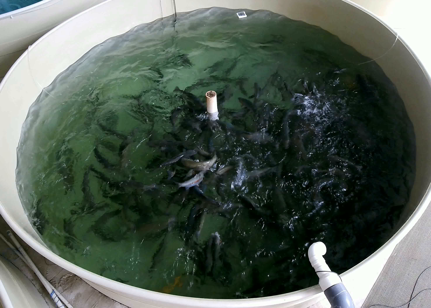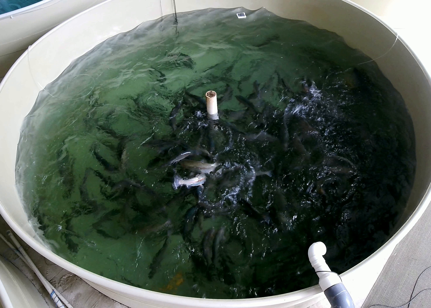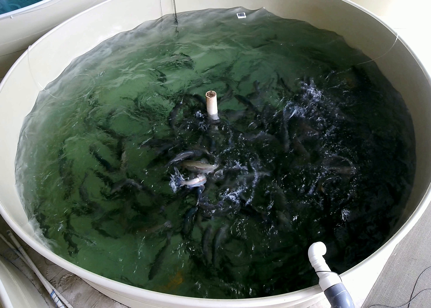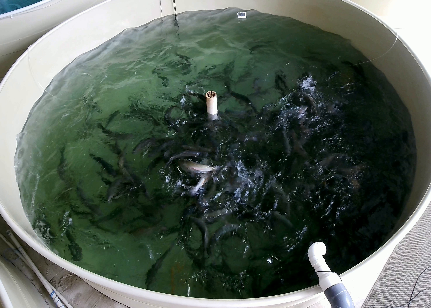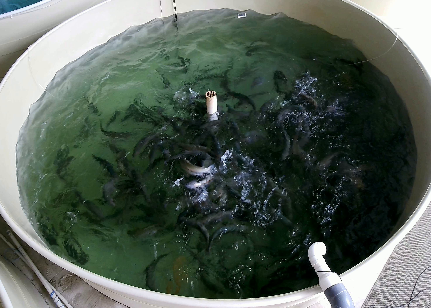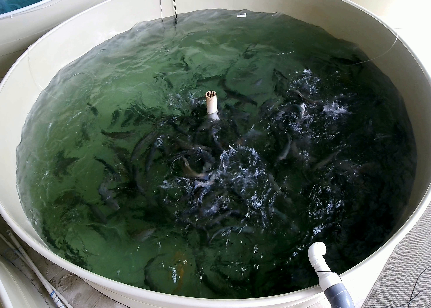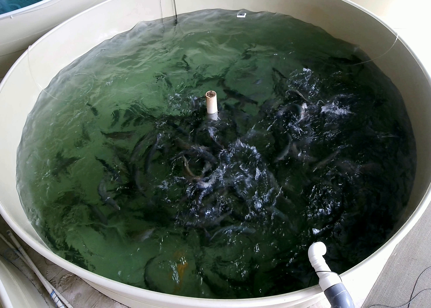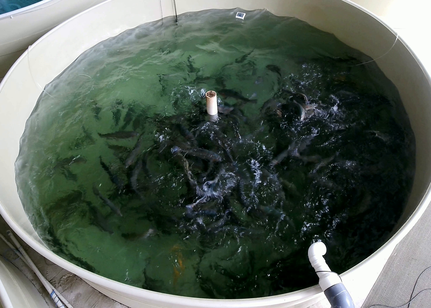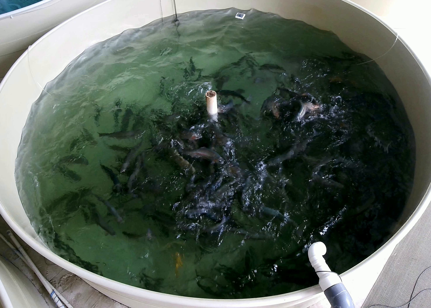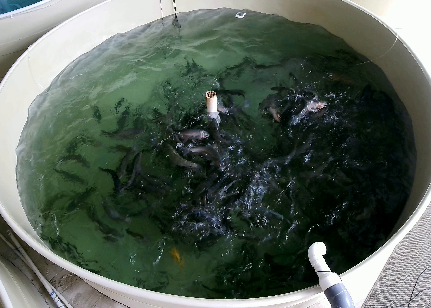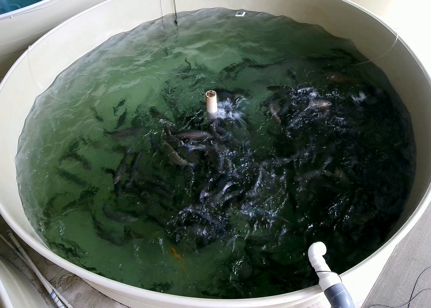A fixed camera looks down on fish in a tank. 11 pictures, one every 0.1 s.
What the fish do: Strong feeding.
